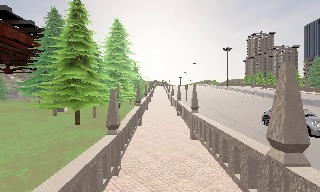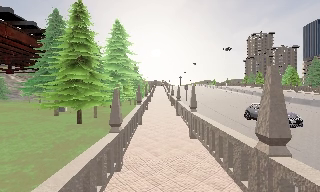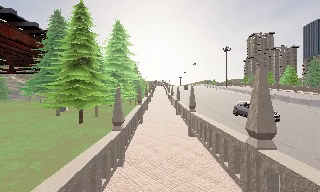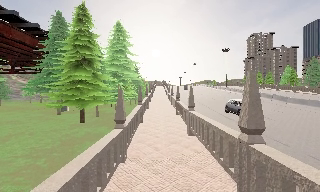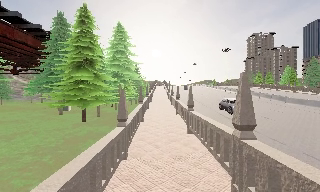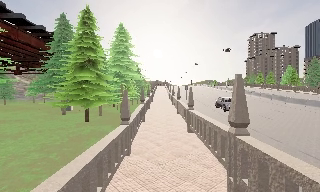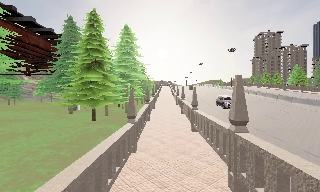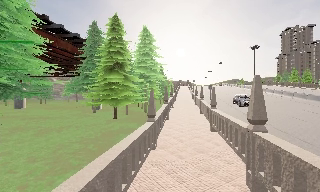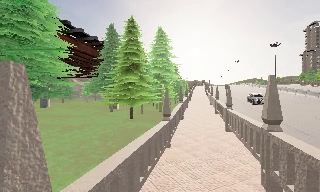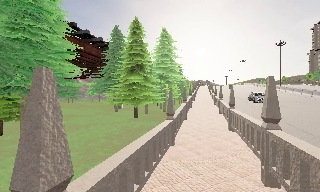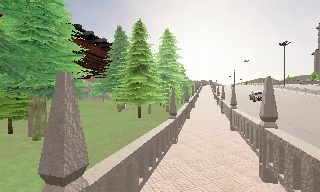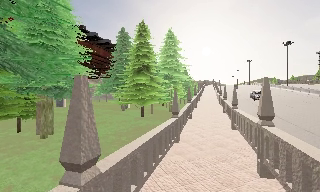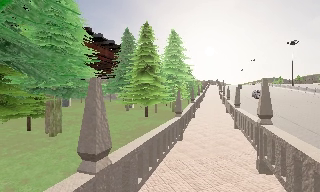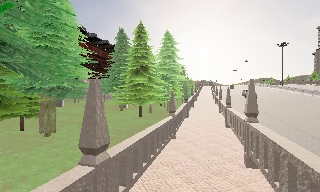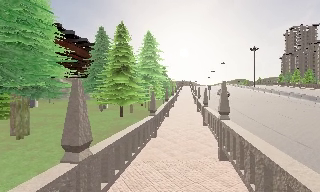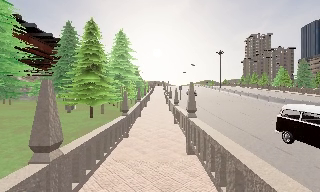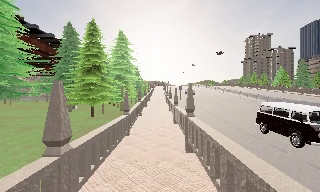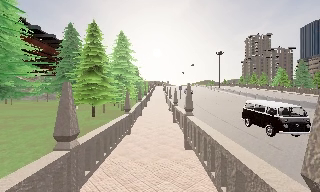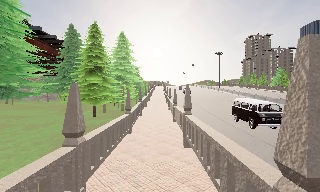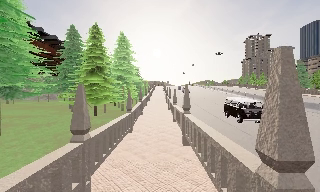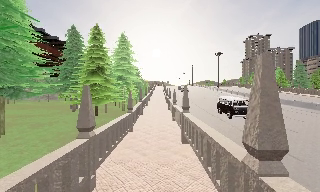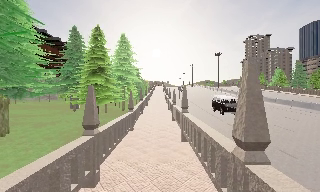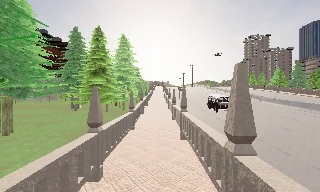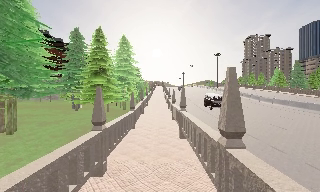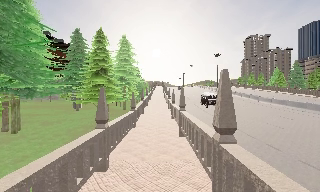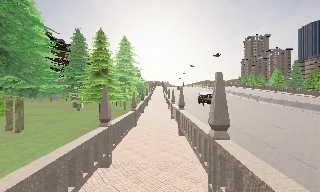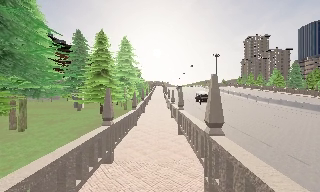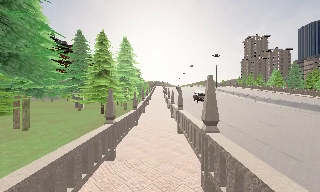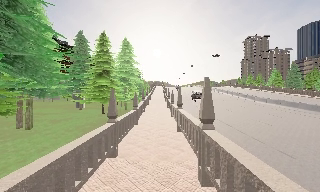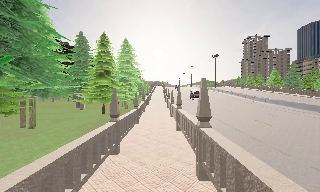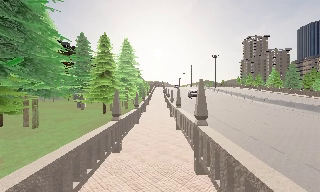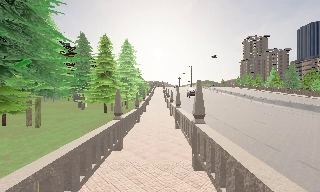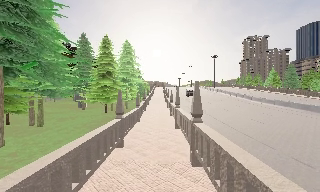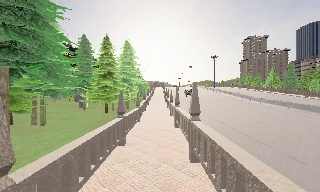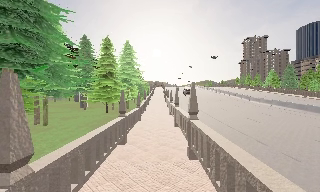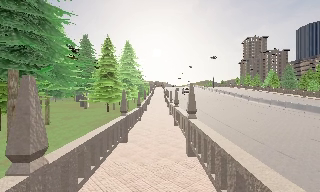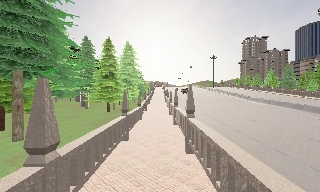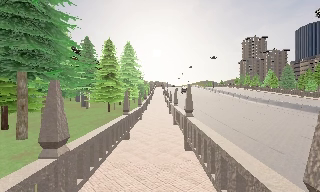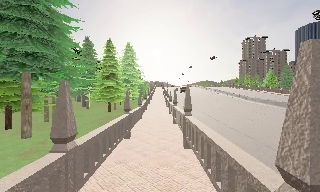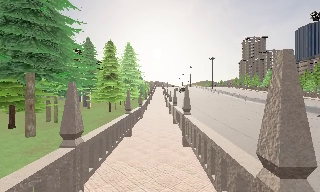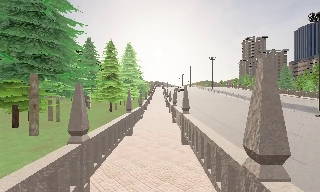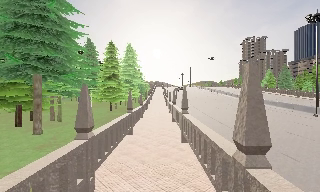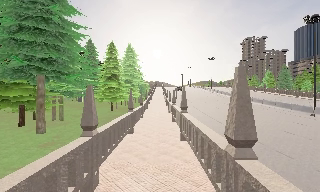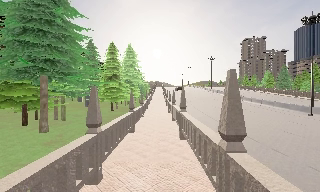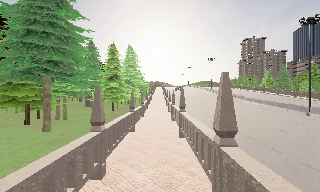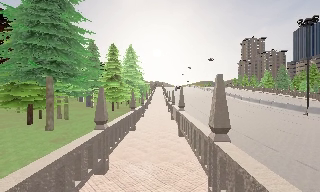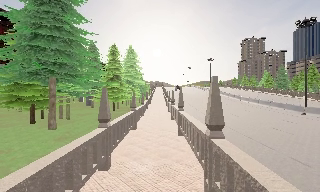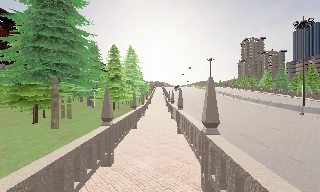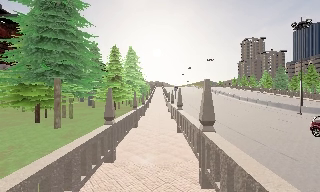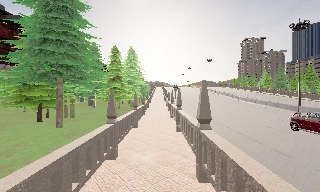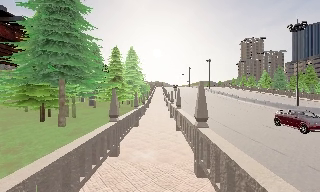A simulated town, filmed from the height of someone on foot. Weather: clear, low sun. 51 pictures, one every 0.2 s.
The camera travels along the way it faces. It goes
backward.
0.0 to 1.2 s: The camera travels backward, about 2 m, so what stands in front gets smaller.
1.2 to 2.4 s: The camera swings to its left by about 15 degrees, and the scene slides to the right. It travels backward, about 1.5 m, so what stands in front gets smaller.
2.4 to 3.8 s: The camera pans to its right, which is clockwise from overhead, by about 20 degrees. It travels backward, about 2 m, so what stands in front gets smaller.
3.8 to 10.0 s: The camera travels backward, about 9 m, so what stands in front gets smaller.
The film runs backward here.
